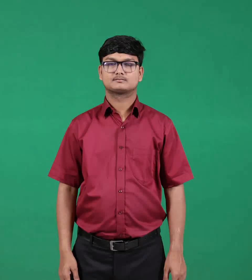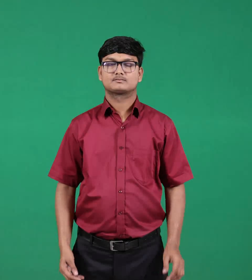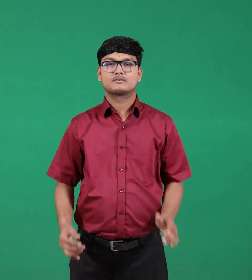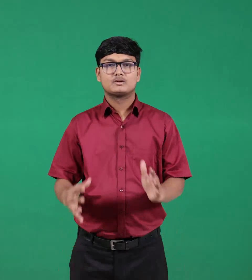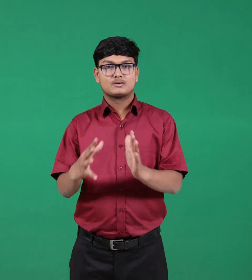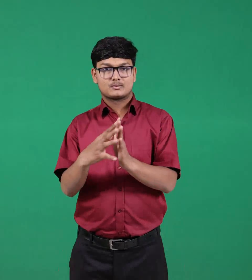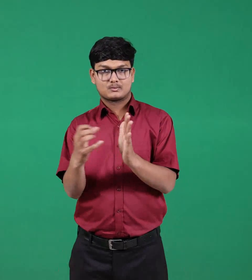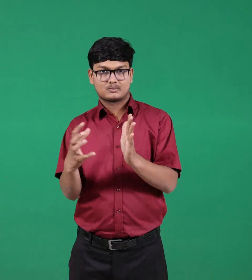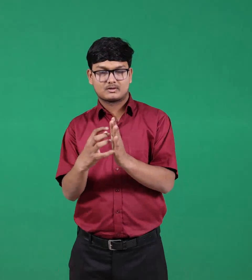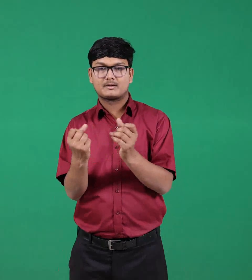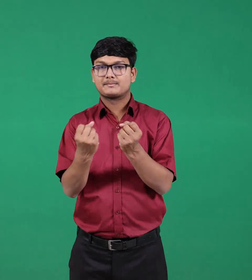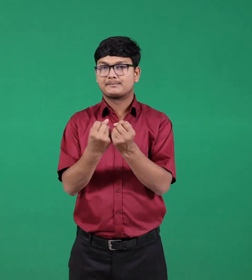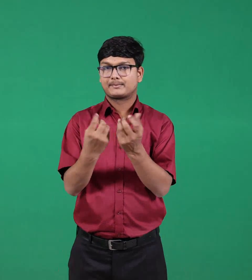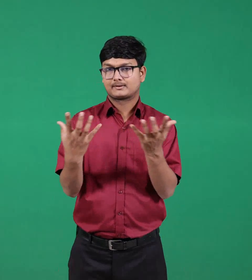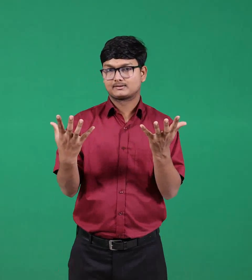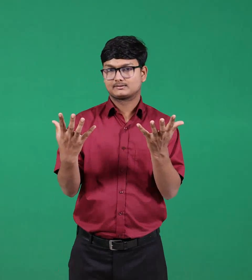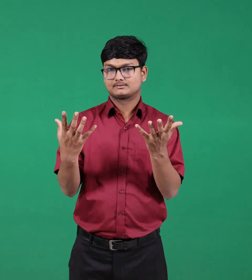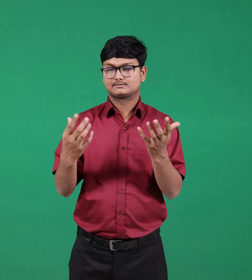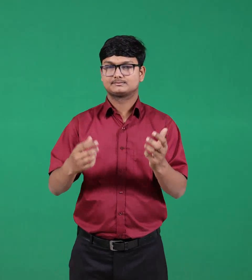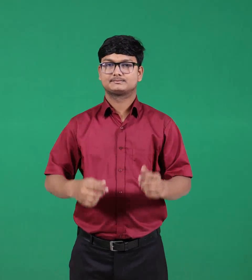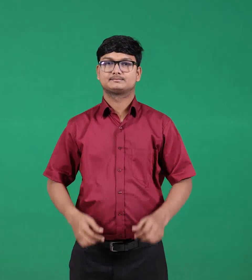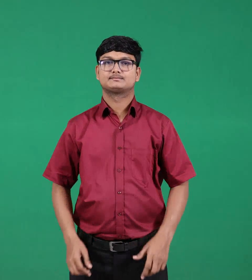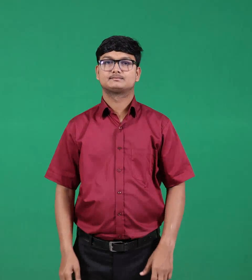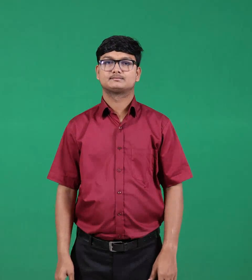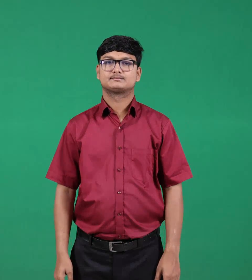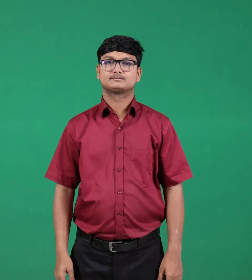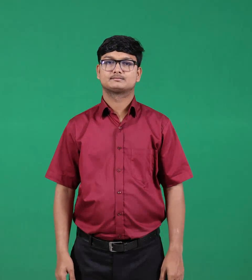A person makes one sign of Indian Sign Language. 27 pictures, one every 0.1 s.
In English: copies
